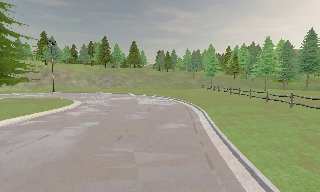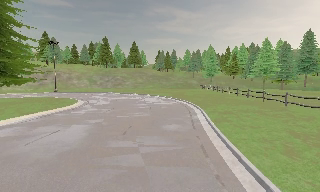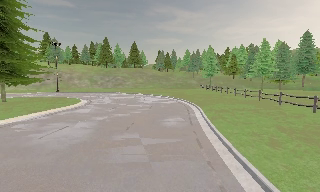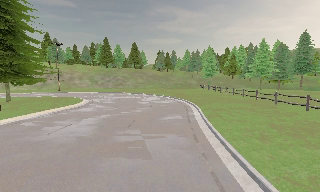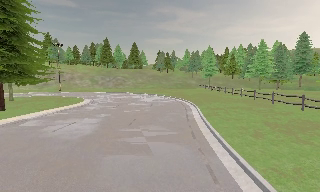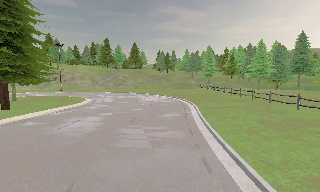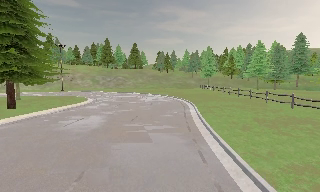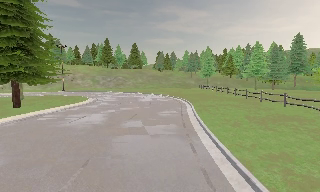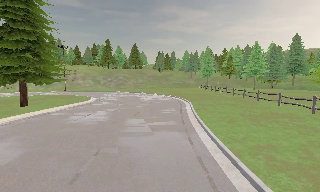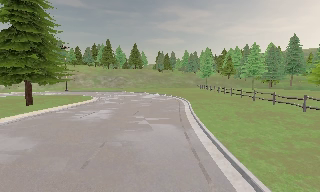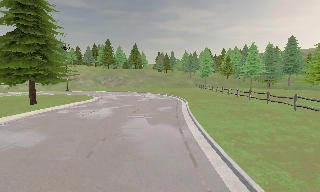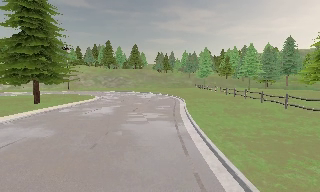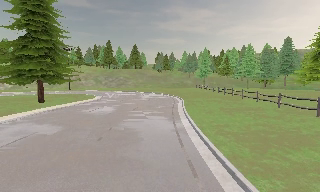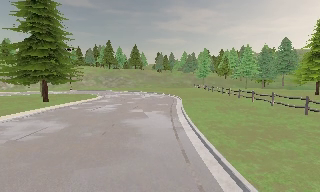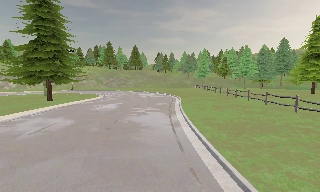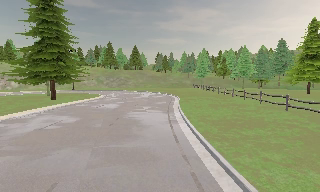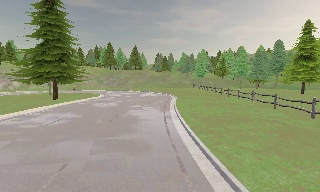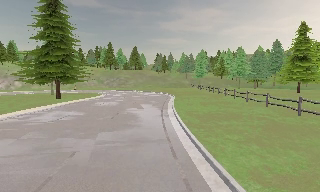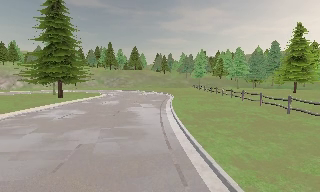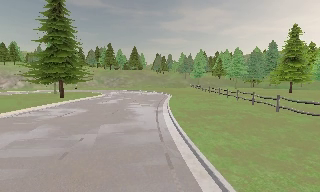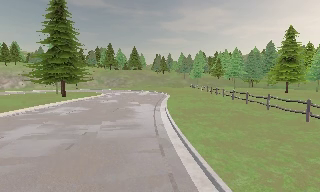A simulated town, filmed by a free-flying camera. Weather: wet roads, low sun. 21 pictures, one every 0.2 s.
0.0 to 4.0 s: The camera travels backward, about 14 m, so what stands in front gets smaller.
The film runs backward here.
